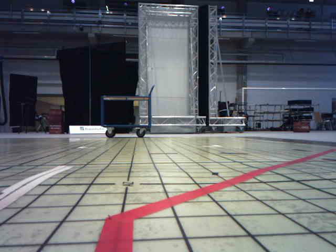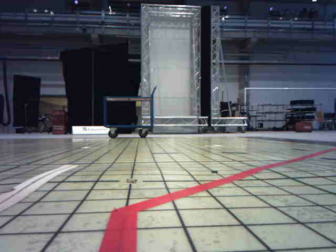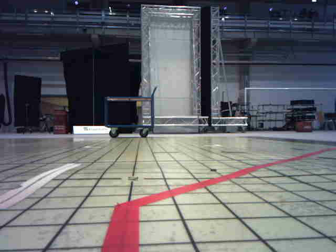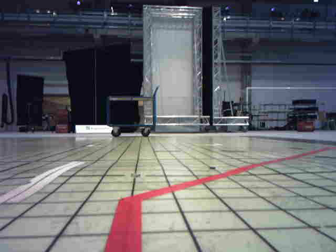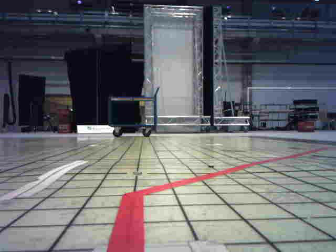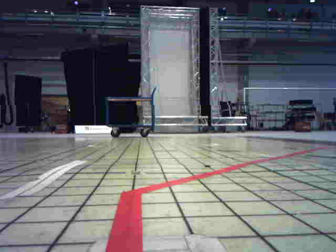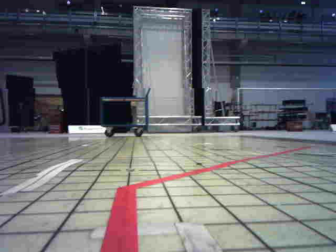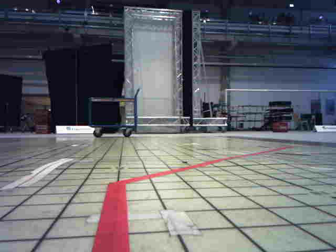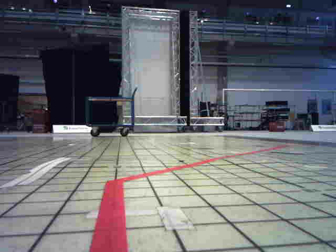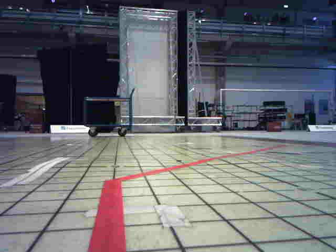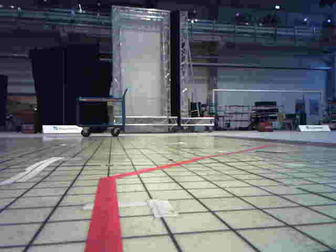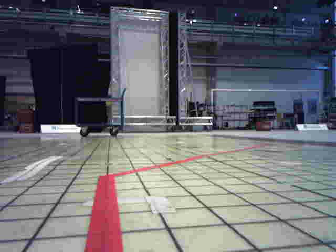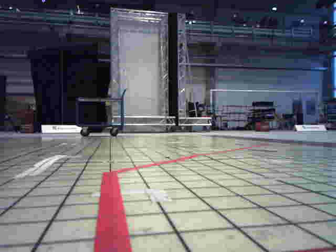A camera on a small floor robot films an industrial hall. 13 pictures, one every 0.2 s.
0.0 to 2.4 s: The camera travels backward, about 0.5 m, so what stands in front gets smaller.
The film runs backward here.
